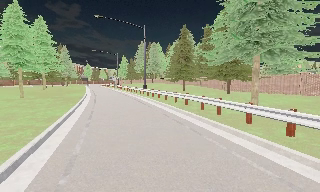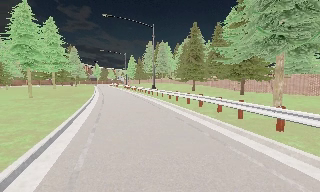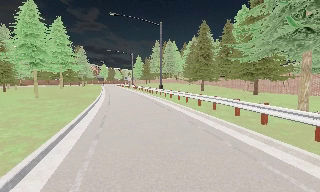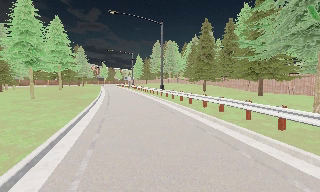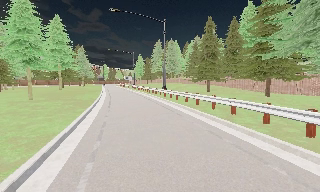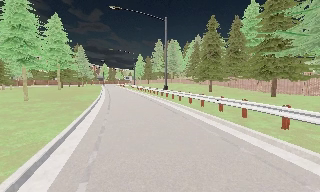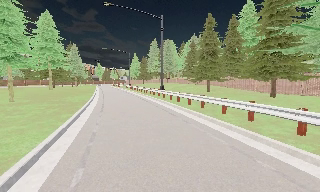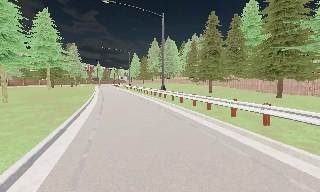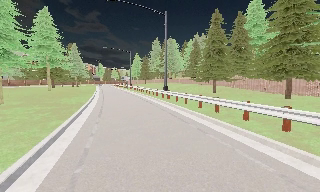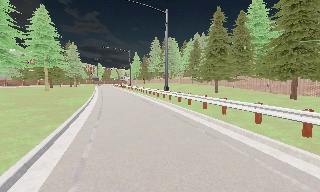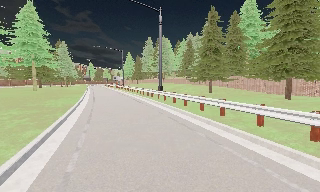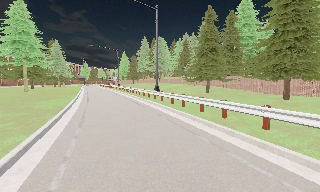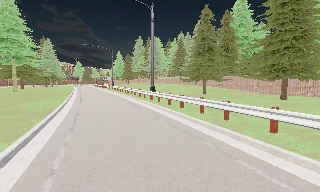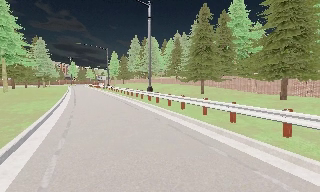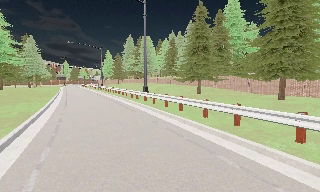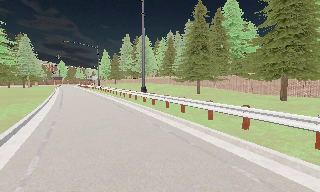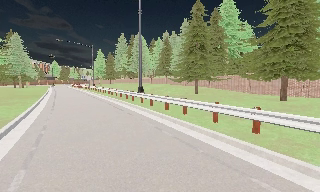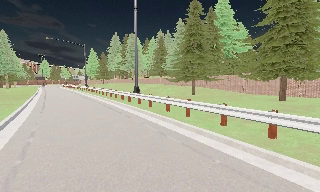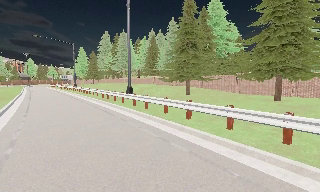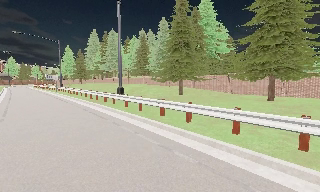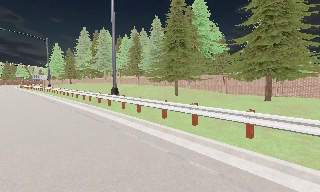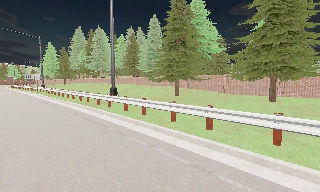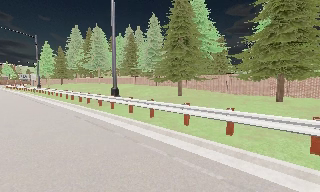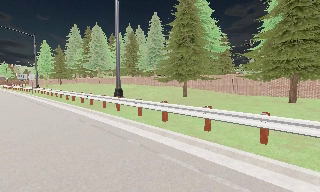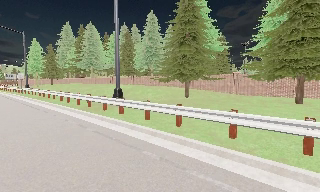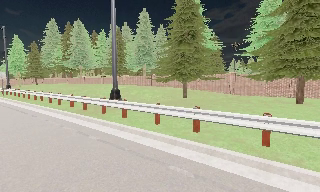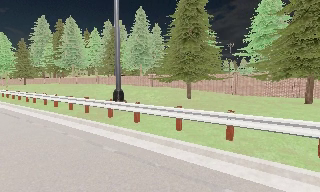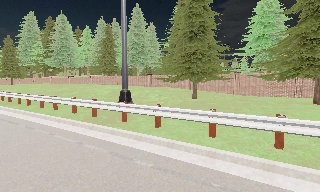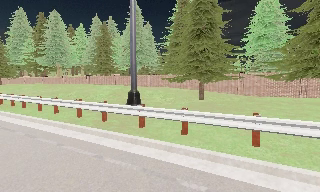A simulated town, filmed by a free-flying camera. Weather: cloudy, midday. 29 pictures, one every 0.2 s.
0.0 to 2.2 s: The camera travels forward, about 7 m, so what stands in front looms larger.
2.2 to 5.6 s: The camera pans to its right, which is clockwise from overhead, by about 40 degrees. It travels forward and to its left, about 13 m. It gains speed.
The film runs forward here.
